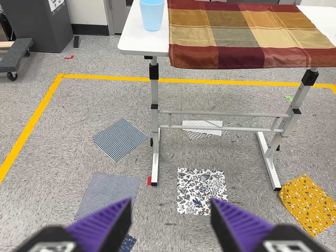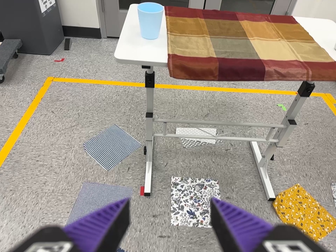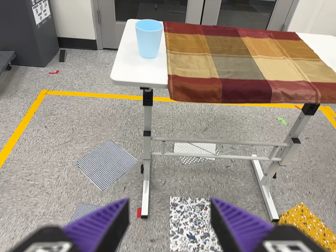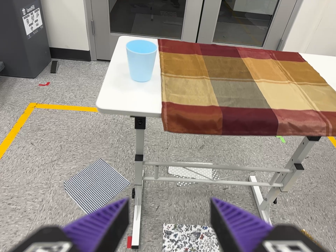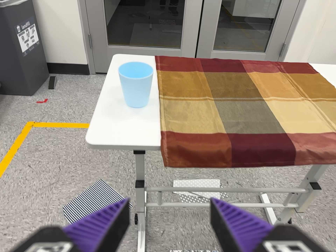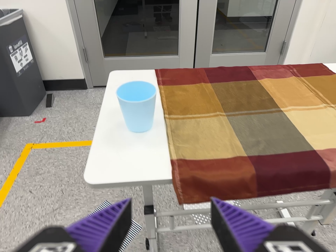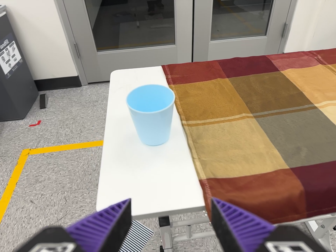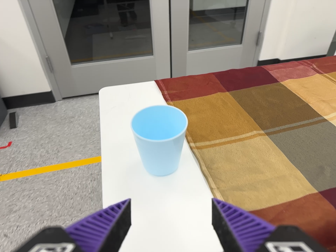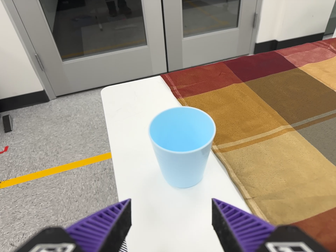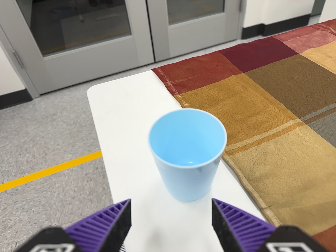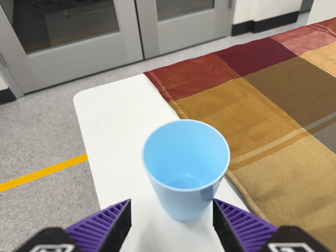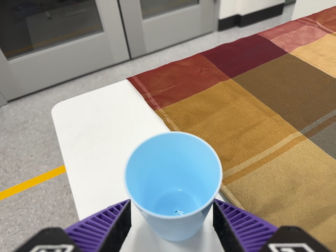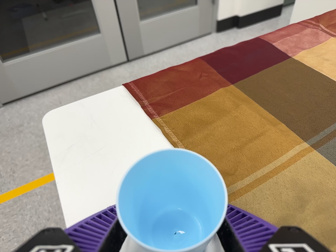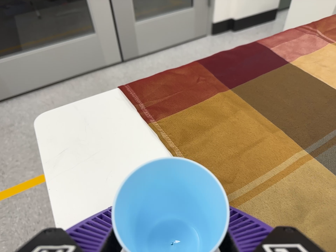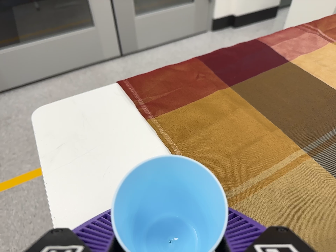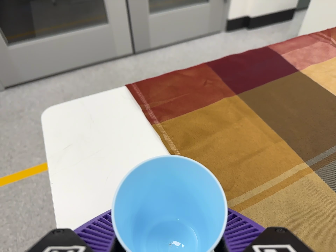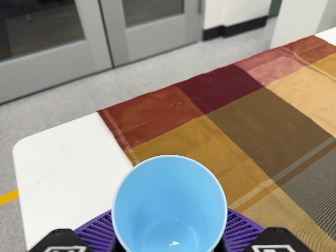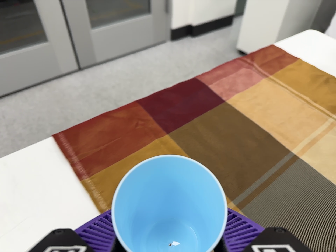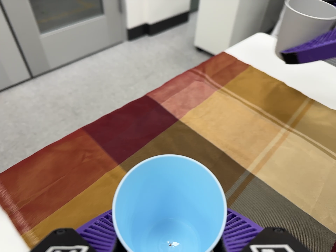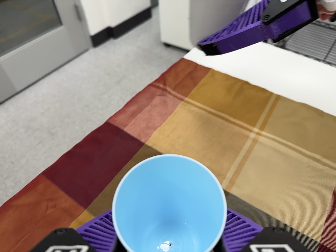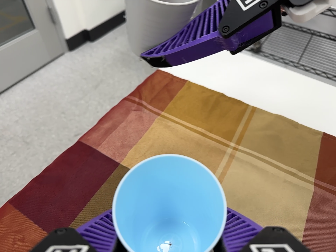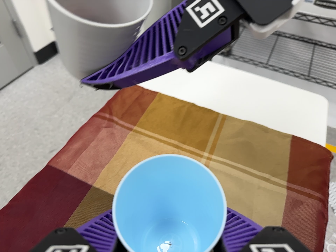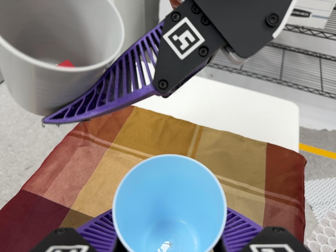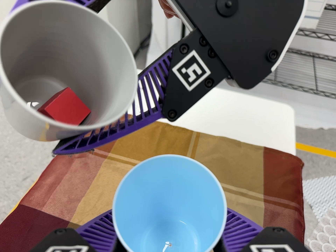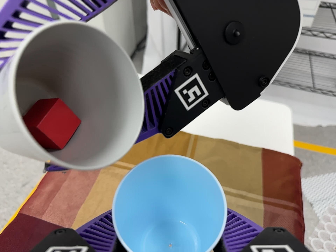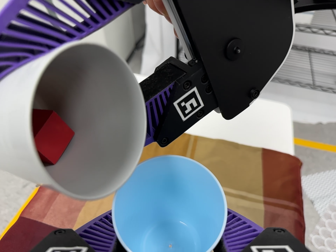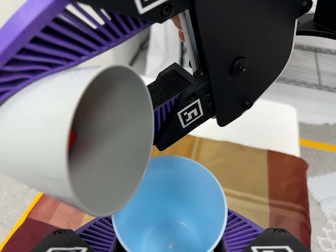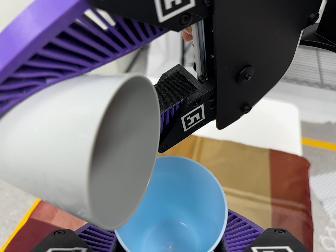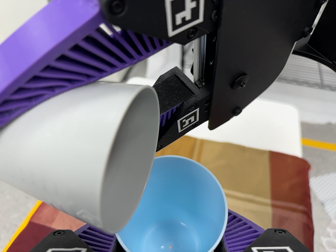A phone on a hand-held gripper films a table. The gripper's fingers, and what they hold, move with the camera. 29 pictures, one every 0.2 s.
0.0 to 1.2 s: The camera travels forward and toward the top of its view, about 50 cm, so what stands in front looms larger. It rolls about its line of sight by about 10 degrees, and the scene rotates counterclockwise.
1.2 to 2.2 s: The camera pans to its right by about 15 degrees. It travels forward, toward the top of its view and to its left, about 24 cm, so what stands in front looms larger. It rolls about its line of sight by about 15 degrees, and the scene rotates counterclockwise.
2.2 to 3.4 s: The camera travels toward the top of its view and to its right, about 10 cm, so close, fixed things drift downward.
3.4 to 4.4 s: The camera pans to its right by about 25 degrees. It travels toward the top of its view, to its right and forward, about 18 cm, so close, fixed things drift downward. It rolls about its line of sight by about 25 degrees, and the scene rotates counterclockwise.
4.4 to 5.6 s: The camera shifts only a little, or ends up much as it began.
The film runs forward here.
